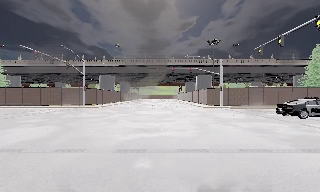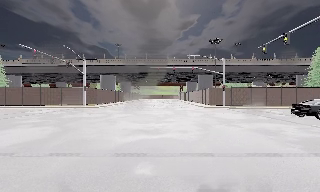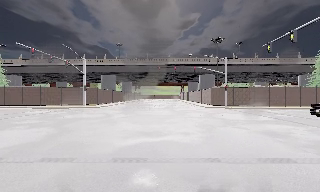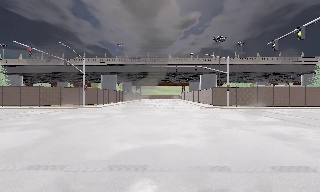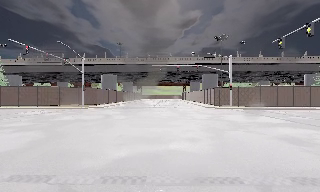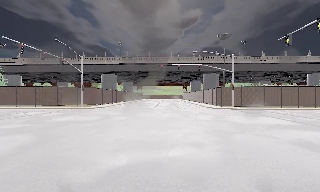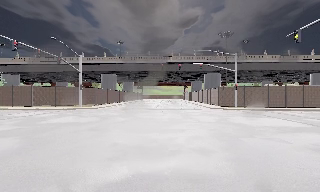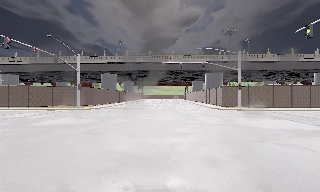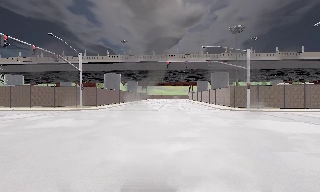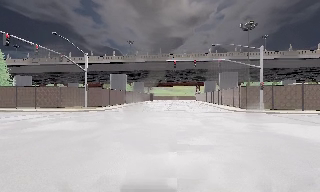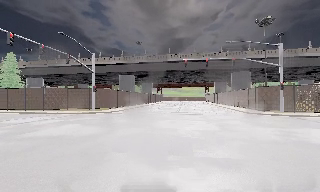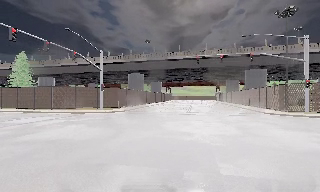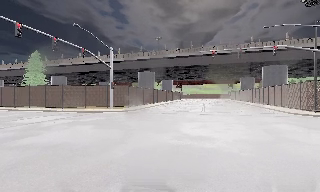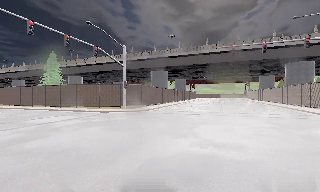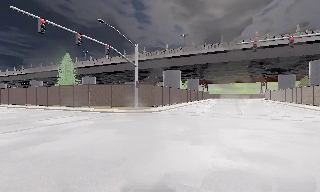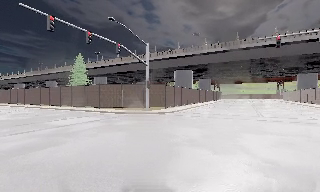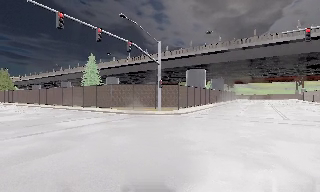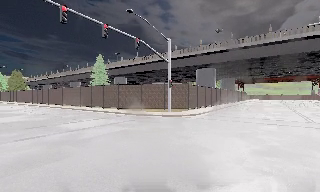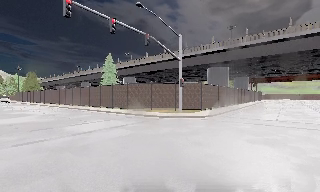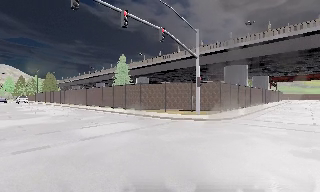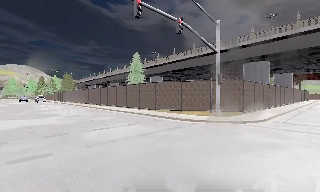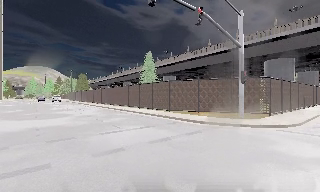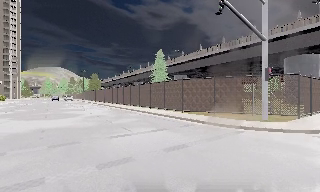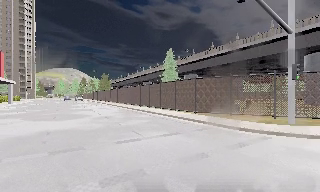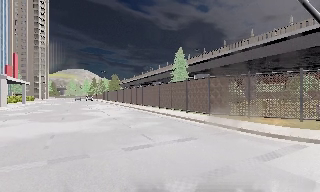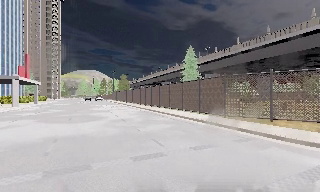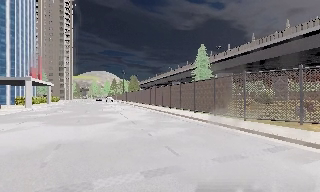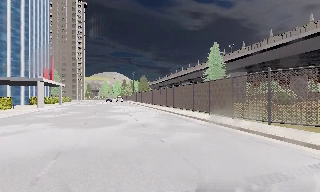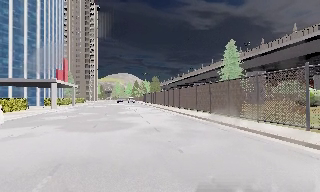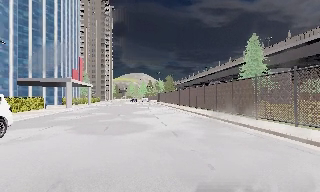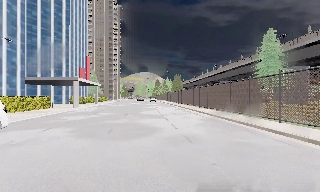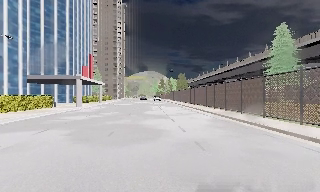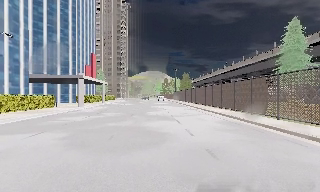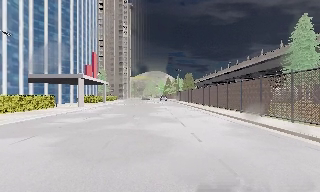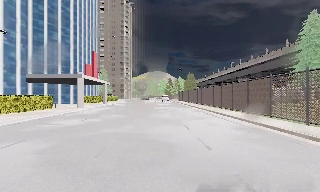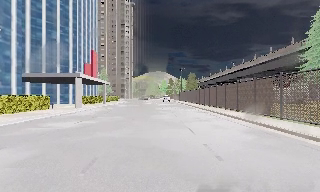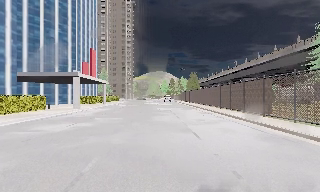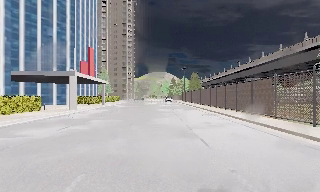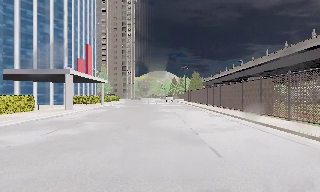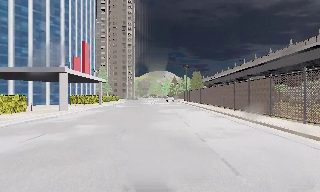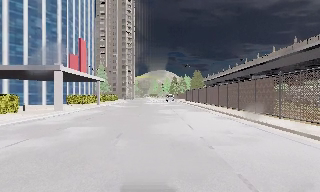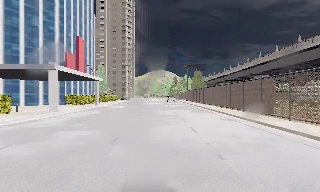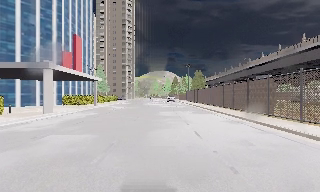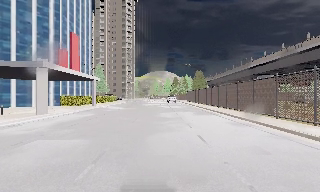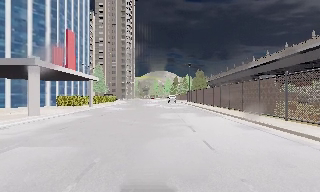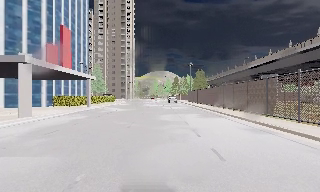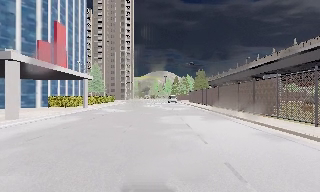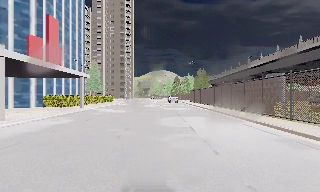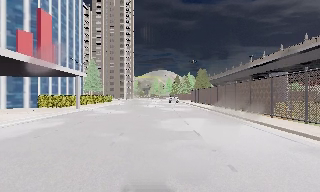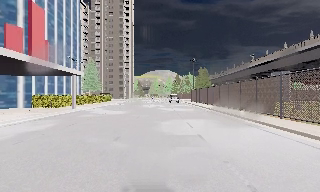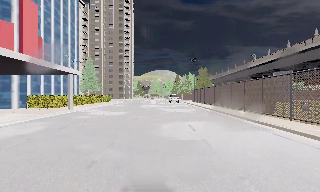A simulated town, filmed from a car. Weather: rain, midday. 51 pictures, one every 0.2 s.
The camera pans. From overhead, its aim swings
counterclockwise.
The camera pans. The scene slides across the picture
to the right.
0.0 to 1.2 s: The camera travels forward, about 3 m, so what stands in front looms larger. It gains speed.
1.2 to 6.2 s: The scene slides to the right, as the camera pans about 85 degrees to its left. It travels forward, about 25 m.
6.2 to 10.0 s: The camera travels forward, about 18 m, so what stands in front looms larger.
The film runs forward here.
